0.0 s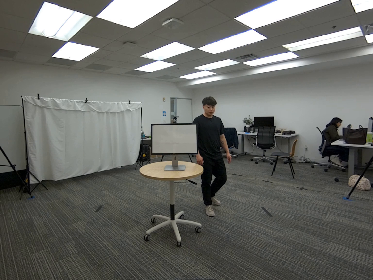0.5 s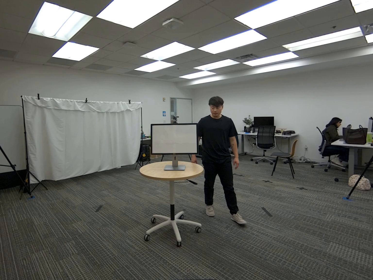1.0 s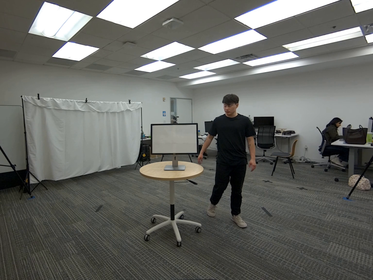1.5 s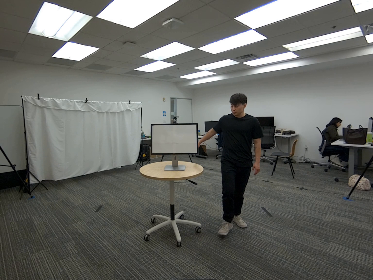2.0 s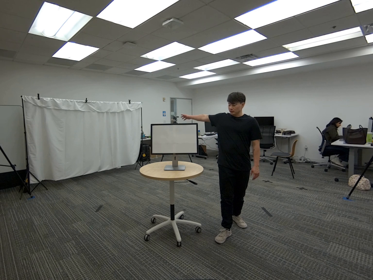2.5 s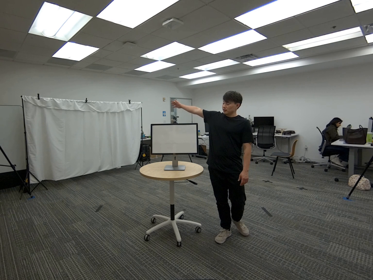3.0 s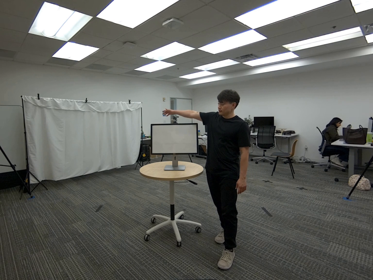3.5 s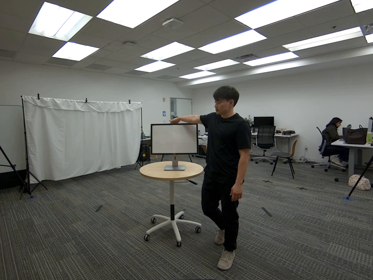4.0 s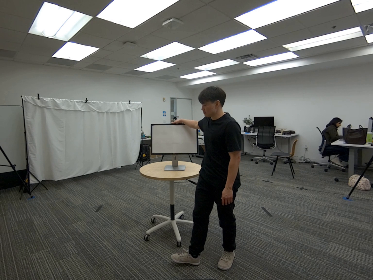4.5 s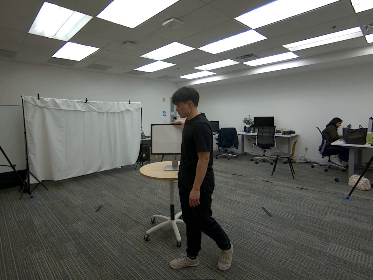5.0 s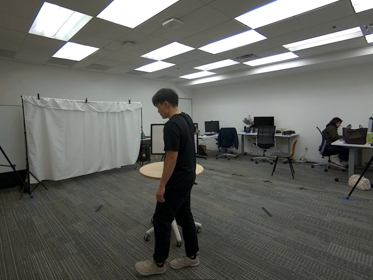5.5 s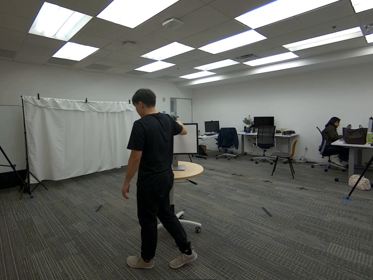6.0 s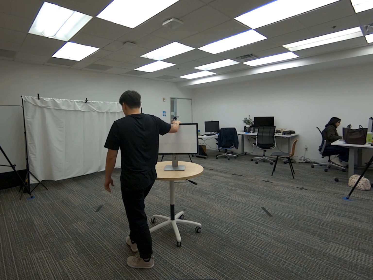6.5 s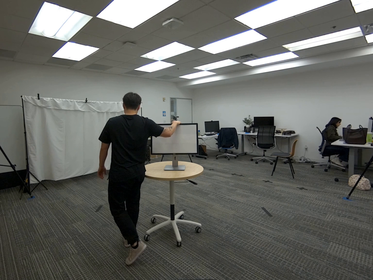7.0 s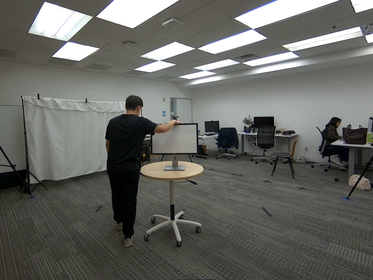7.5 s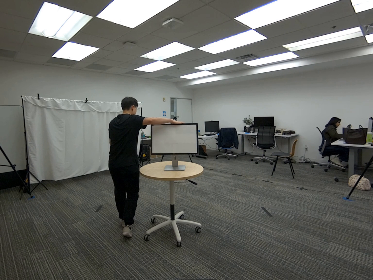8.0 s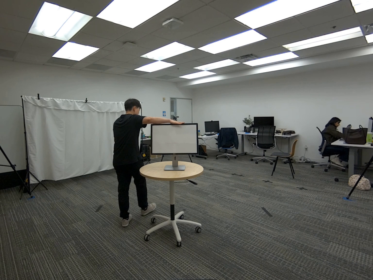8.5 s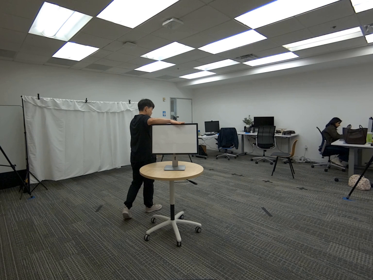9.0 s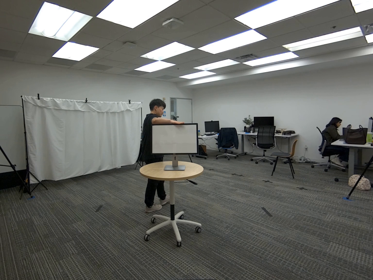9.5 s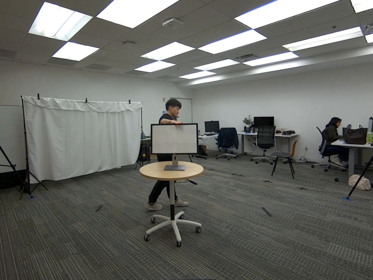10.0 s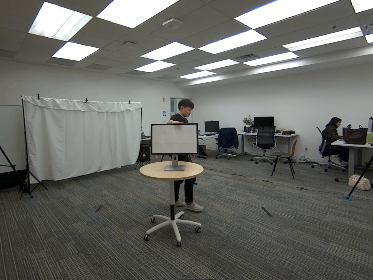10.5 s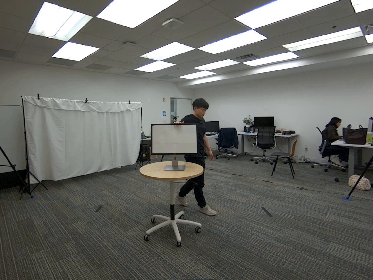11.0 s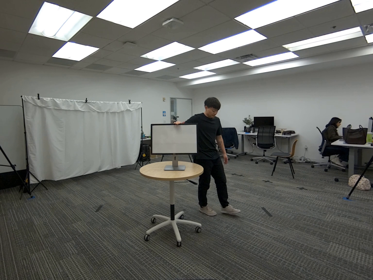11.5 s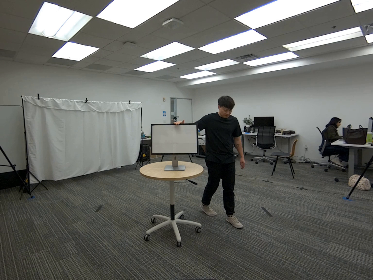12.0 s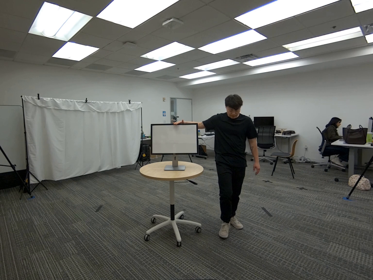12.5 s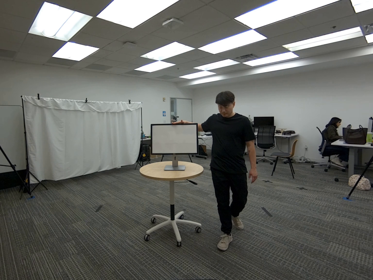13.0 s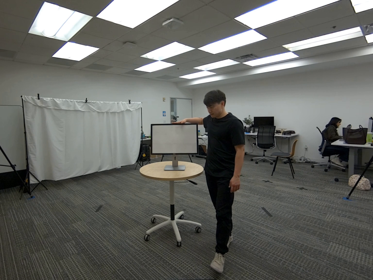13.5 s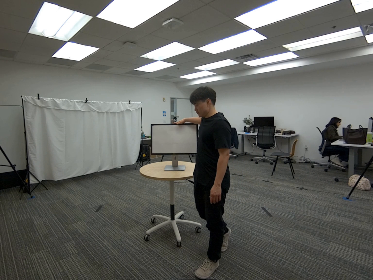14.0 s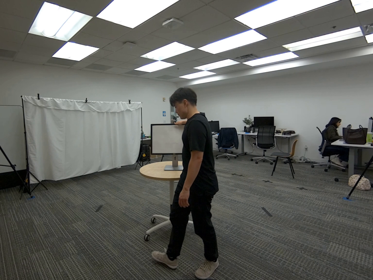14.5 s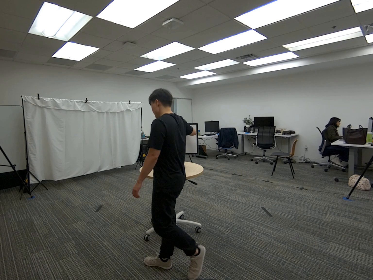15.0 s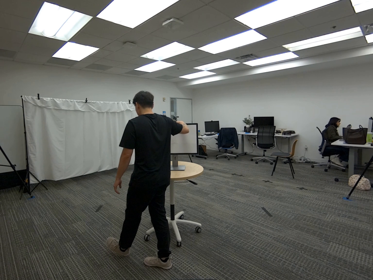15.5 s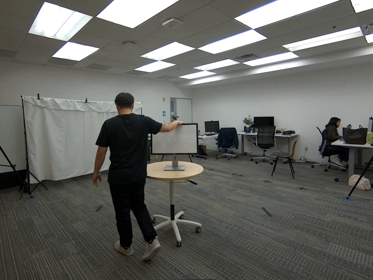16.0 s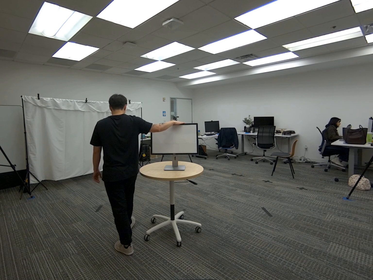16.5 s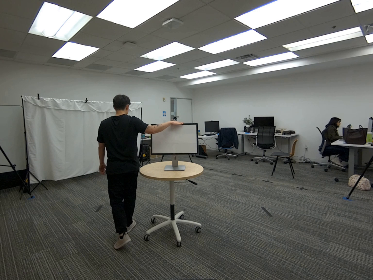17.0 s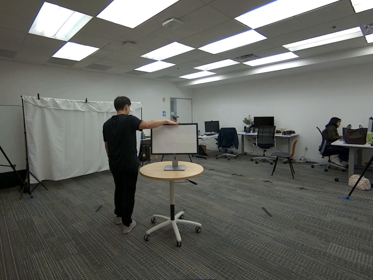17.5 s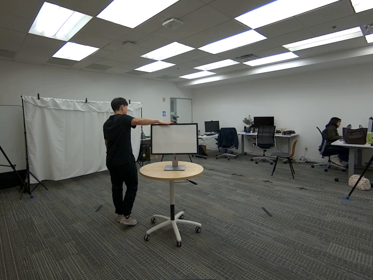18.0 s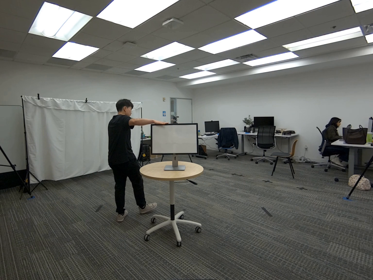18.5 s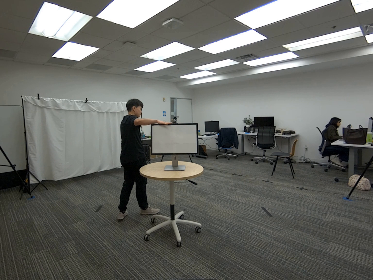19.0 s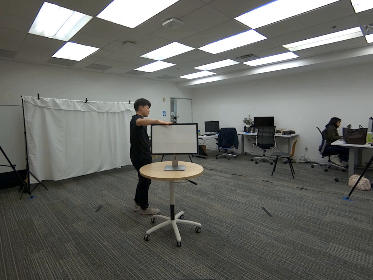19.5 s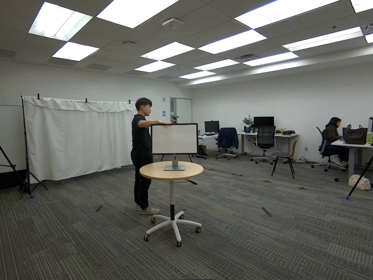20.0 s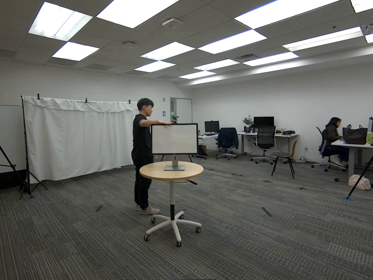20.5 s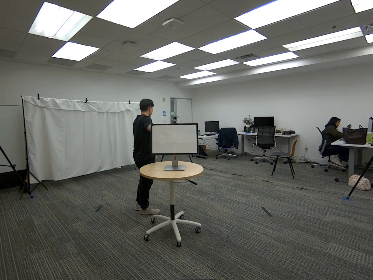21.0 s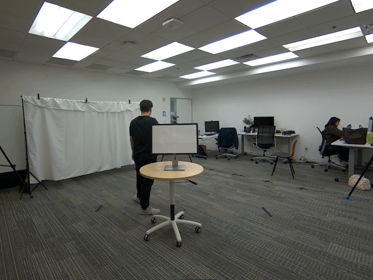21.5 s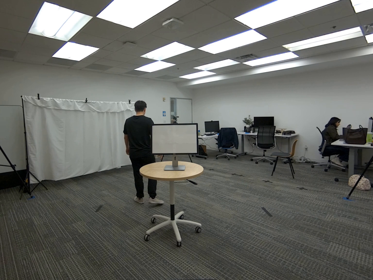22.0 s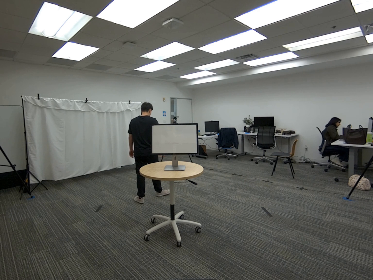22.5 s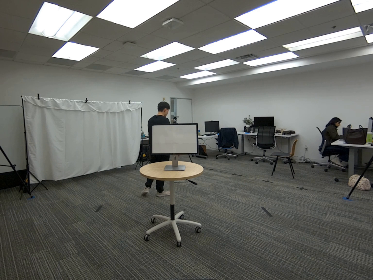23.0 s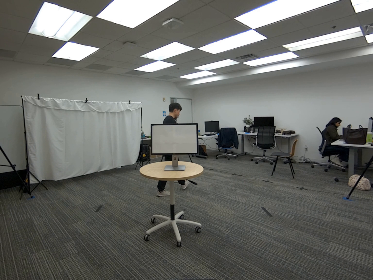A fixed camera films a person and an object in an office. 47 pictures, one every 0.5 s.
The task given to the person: Walk over to the monitor on the round table and touch the monitor. Step away when complete.
